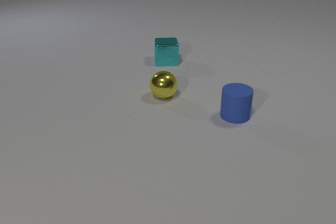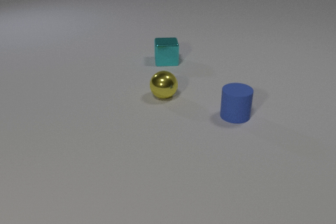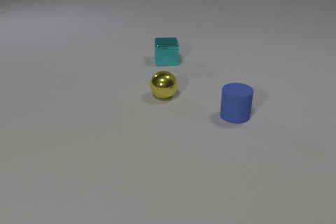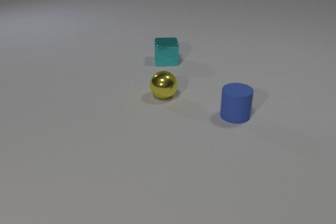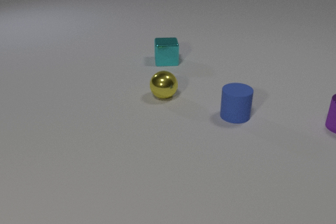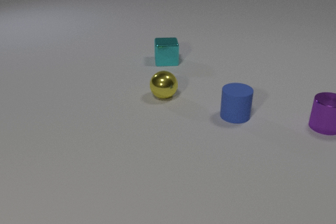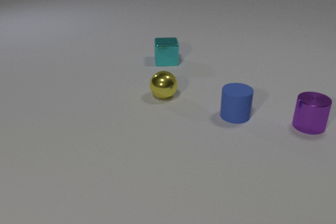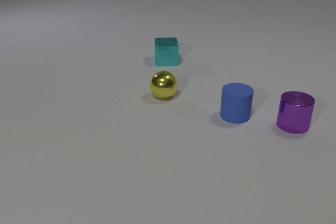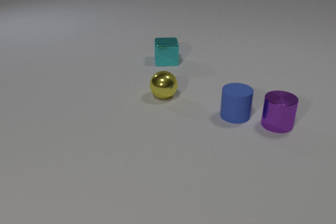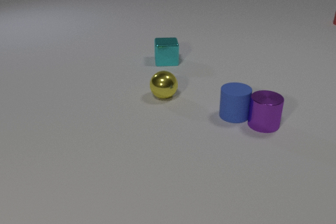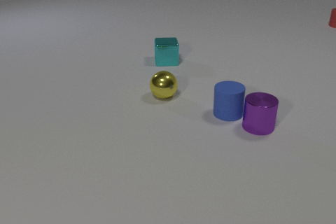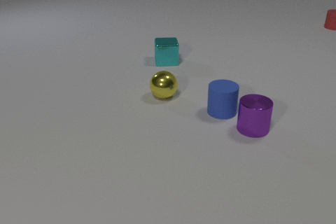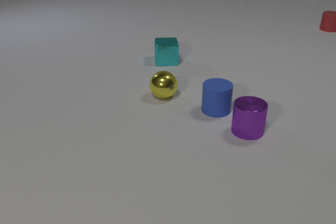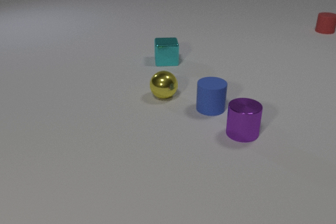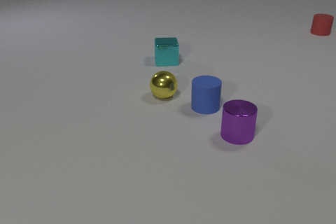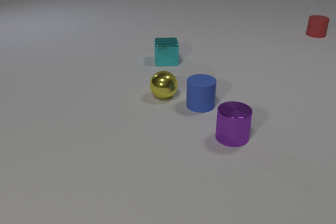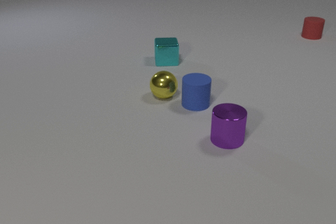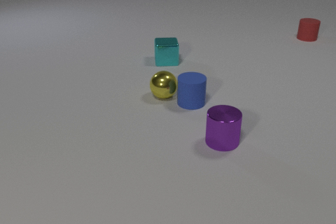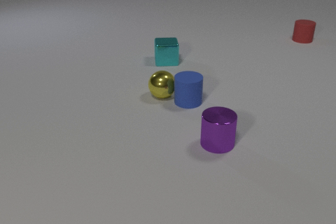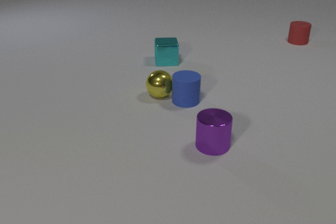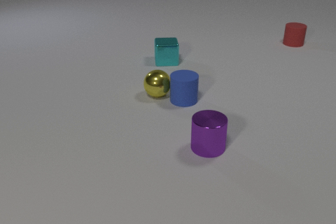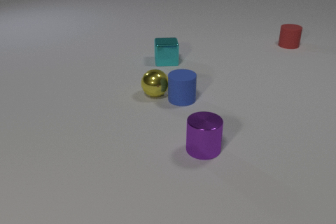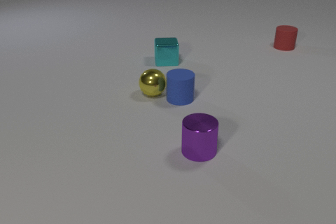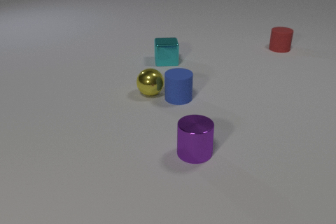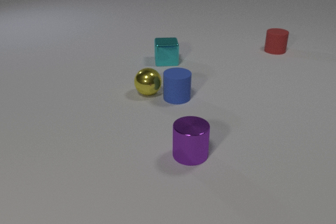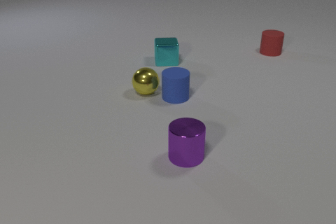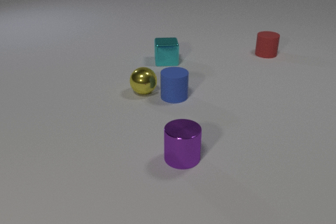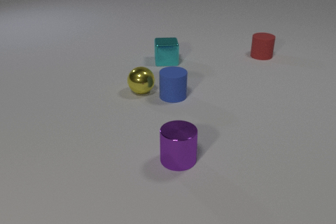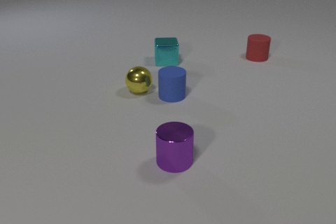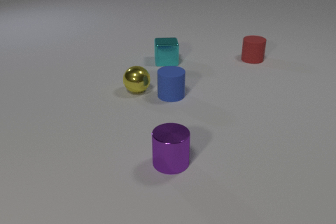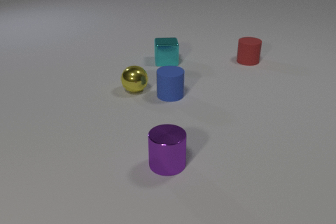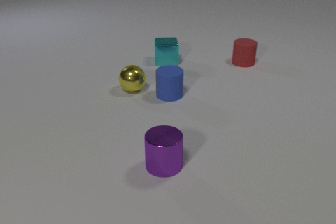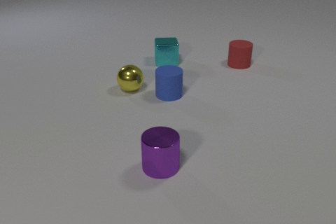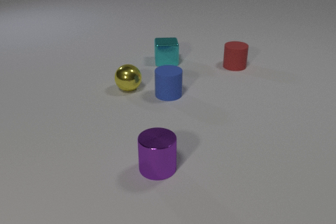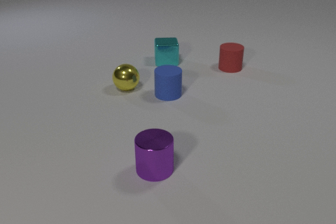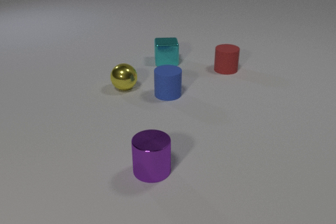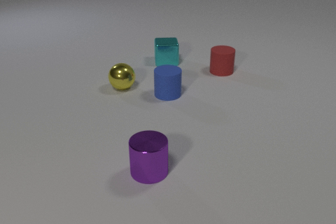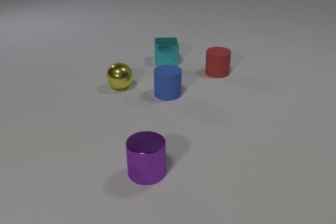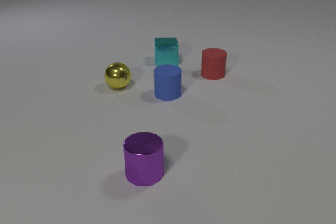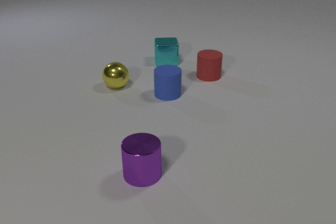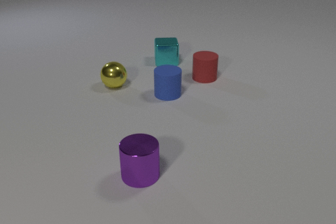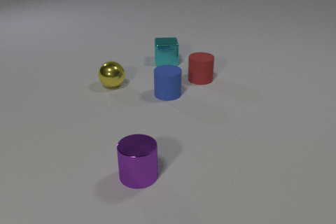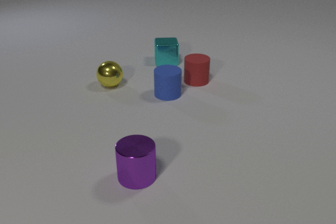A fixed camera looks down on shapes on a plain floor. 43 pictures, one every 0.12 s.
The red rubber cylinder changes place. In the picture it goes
toward the camera.
The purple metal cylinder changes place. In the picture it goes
to the left.
0.00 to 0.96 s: The purple metal cylinder comes in at the right edge, slides to the left.
0.96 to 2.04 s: The purple metal cylinder slides to the left and toward the camera. The blue rubber cylinder slides to the left and away from the camera. The red rubber cylinder comes in at the right edge, slides toward the camera and to the left. The purple metal cylinder and the blue rubber cylinder collide.
2.04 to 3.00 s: The purple metal cylinder slides to the left and toward the camera. The blue rubber cylinder slides to the left and away from the camera. The yellow metal sphere rolls to the left and away from the camera. The red rubber cylinder slides toward the camera and to the left. The blue rubber cylinder and the yellow metal sphere collide.
3.00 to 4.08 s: The purple metal cylinder slides to the left and toward the camera. The blue rubber cylinder slides to the left and away from the camera. The yellow metal sphere rolls to the left and away from the camera. The red rubber cylinder slides toward the camera and to the left.
4.08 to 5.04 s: The purple metal cylinder slides to the left and toward the camera. The yellow metal sphere rolls to the left and away from the camera. The red rubber cylinder slides toward the camera and to the left.
What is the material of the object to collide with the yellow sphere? rubber.
What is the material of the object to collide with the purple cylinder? rubber.
What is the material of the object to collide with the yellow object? rubber.
